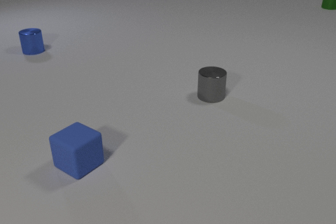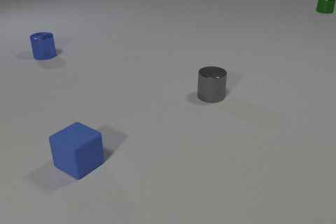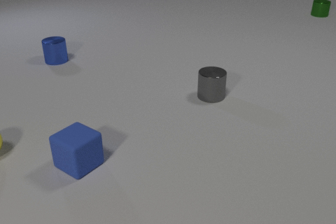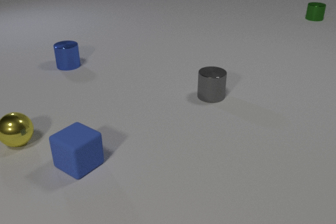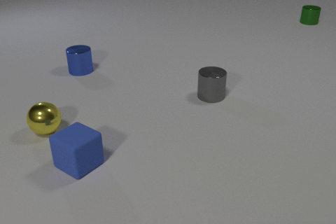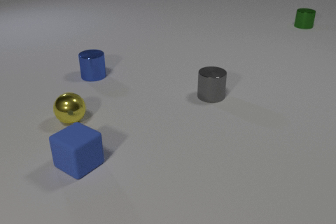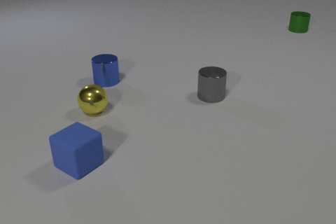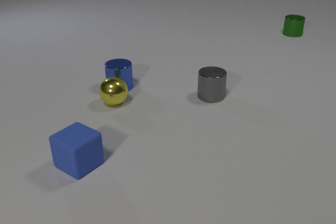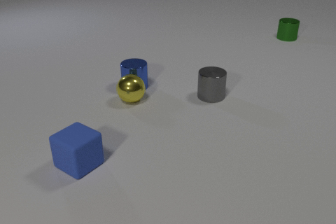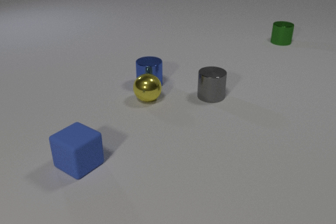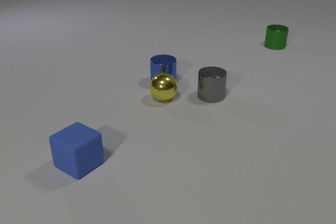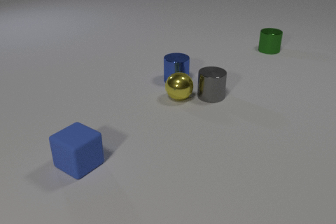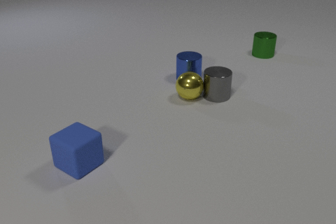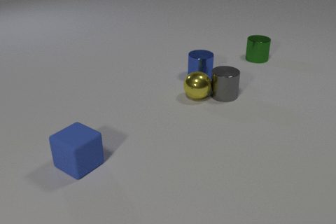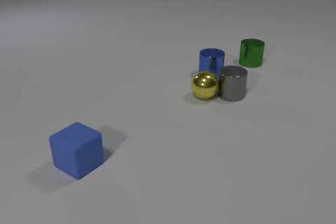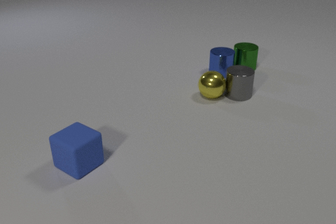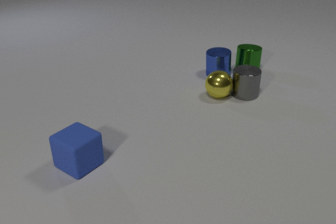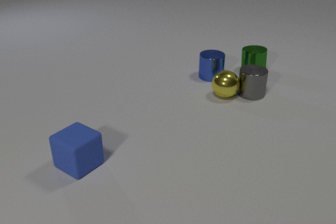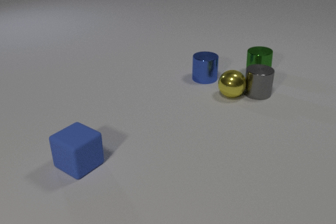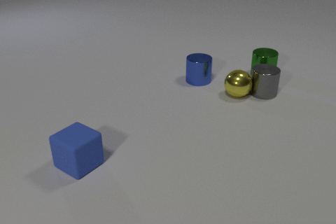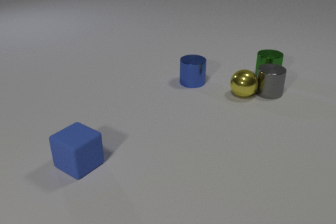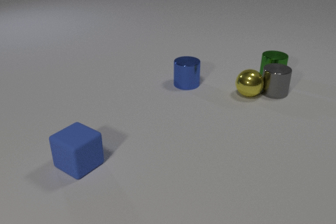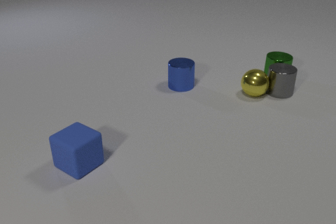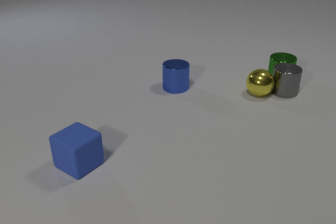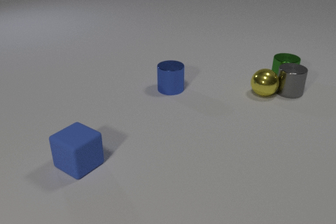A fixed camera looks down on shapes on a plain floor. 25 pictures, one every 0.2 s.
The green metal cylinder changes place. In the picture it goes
toward the camera.
The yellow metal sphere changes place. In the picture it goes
to the right.
0.0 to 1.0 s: The yellow metal sphere comes in at the left edge, rolls to the right and away from the camera. The blue metal cylinder slides toward the camera and to the right. The green metal cylinder slides toward the camera.
1.0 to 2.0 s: The yellow metal sphere rolls to the right. The blue metal cylinder slides to the right. The green metal cylinder slides toward the camera. The yellow metal sphere and the blue metal cylinder collide.
2.0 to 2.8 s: The yellow metal sphere rolls to the right. The blue metal cylinder slides to the right and away from the camera. The gray metal cylinder slides to the right. The green metal cylinder slides toward the camera and to the left. The yellow metal sphere and the gray metal cylinder collide.
2.8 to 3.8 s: The yellow metal sphere rolls to the right. The blue metal cylinder slides toward the camera and to the left. The gray metal cylinder slides to the right. The green metal cylinder slides toward the camera and to the right. The blue metal cylinder and the green metal cylinder collide.
3.8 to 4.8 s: The yellow metal sphere rolls to the right. The blue metal cylinder slides to the left and toward the camera. The gray metal cylinder slides to the right. The green metal cylinder slides to the right and toward the camera. The gray metal cylinder and the green metal cylinder collide.
What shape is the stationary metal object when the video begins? cylinder.
How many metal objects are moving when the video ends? 4.
Are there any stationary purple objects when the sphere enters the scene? no.
